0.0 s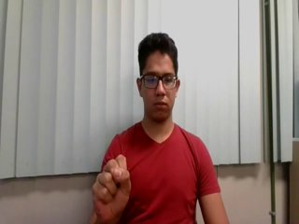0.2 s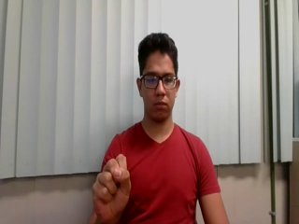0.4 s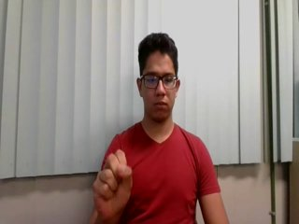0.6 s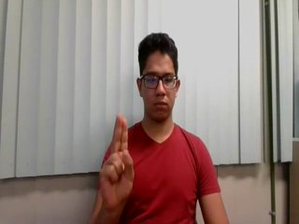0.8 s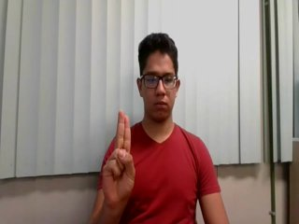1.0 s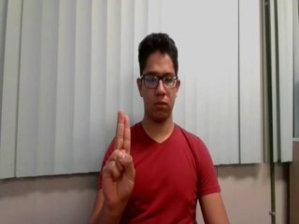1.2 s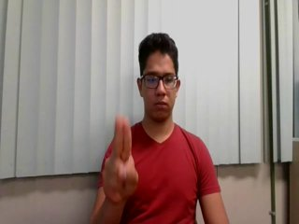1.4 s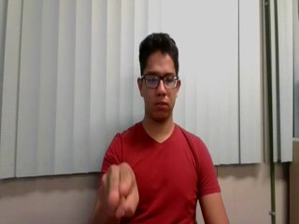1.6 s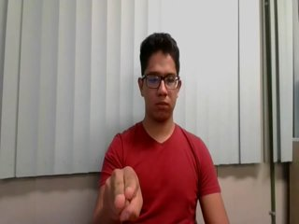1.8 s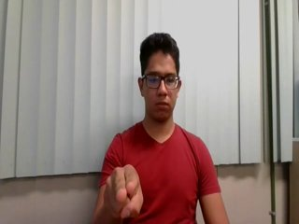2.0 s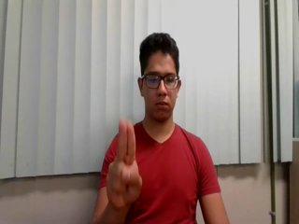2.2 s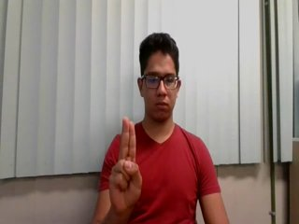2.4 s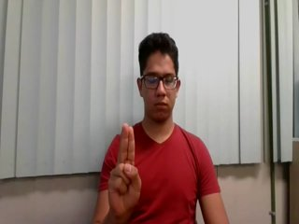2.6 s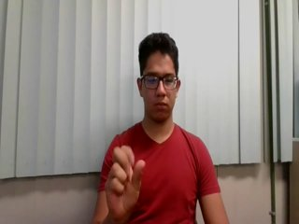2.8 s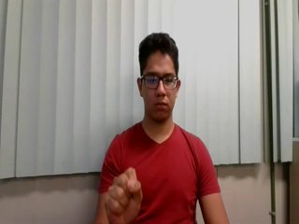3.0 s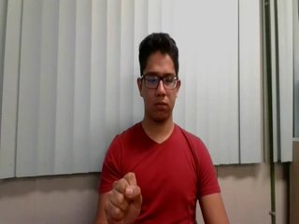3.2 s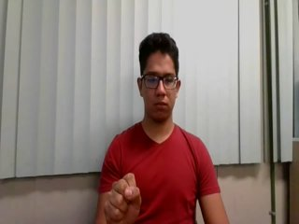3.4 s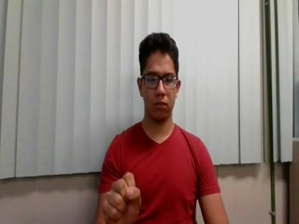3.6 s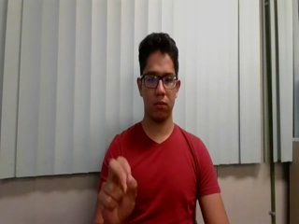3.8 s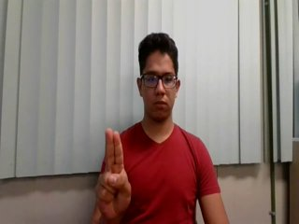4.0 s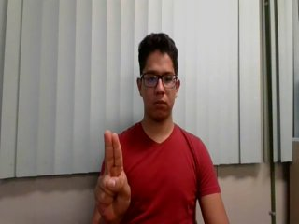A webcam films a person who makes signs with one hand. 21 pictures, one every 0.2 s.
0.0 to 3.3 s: Click with two fingers.
3.4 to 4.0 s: Pointing with two fingers.
